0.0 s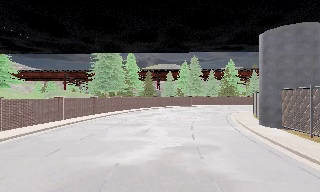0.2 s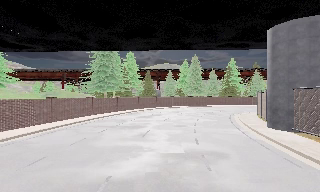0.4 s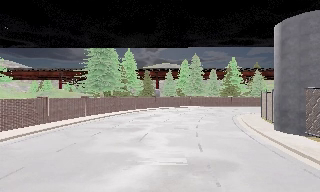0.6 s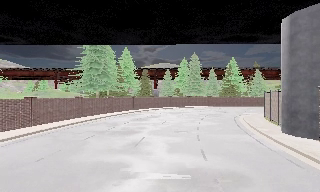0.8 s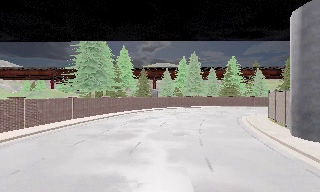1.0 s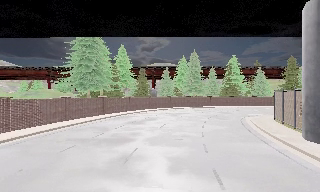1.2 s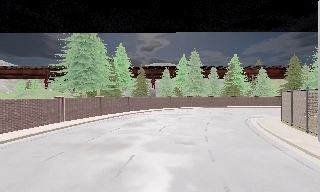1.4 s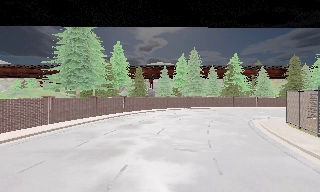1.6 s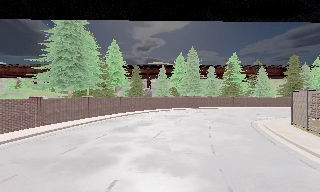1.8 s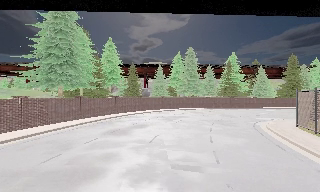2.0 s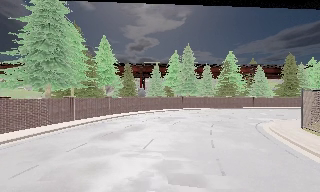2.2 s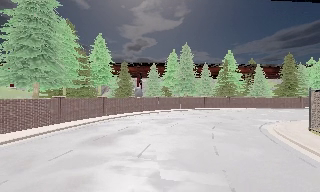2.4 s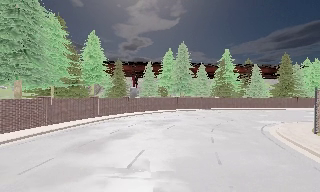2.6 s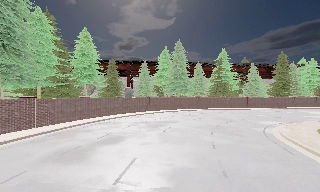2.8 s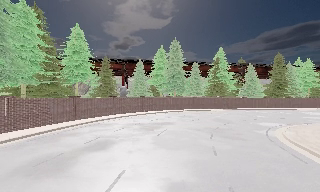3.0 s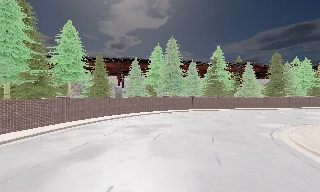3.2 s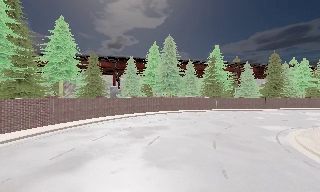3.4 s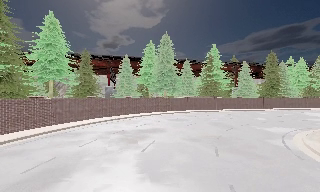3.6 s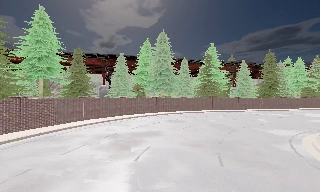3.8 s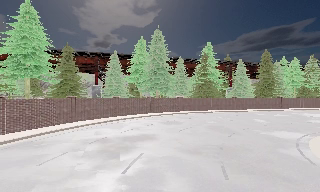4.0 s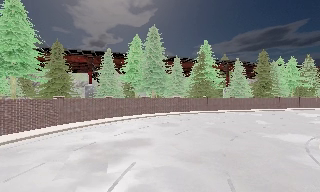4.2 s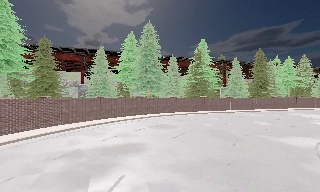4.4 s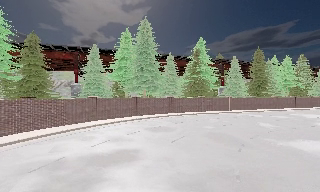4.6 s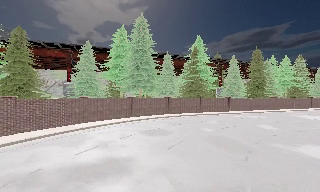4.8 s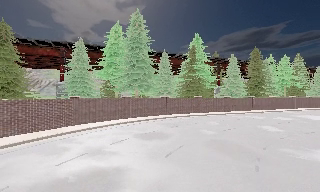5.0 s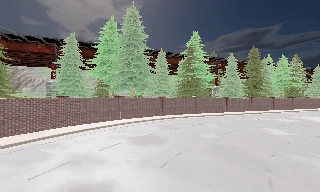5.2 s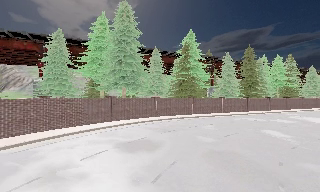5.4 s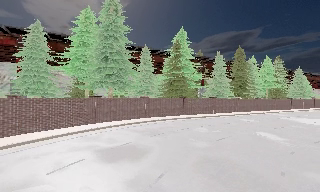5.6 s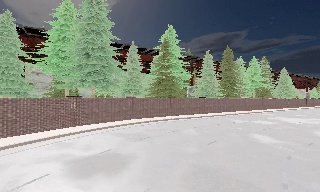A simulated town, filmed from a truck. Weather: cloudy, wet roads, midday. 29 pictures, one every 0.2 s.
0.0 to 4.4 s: The scene slides to the left, as the camera pans about 20 degrees to its right. It travels forward, about 25 m, so what stands in front looms larger.
4.4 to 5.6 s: The scene slides to the left, as the camera pans about 10 degrees to its right. It travels forward, about 6 m, so what stands in front looms larger.
The film runs forward here.
